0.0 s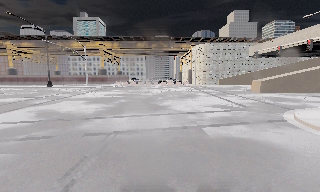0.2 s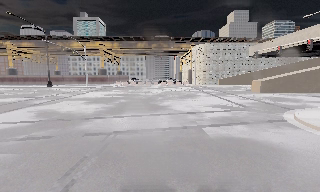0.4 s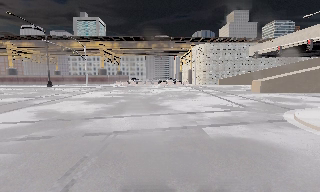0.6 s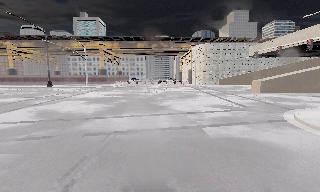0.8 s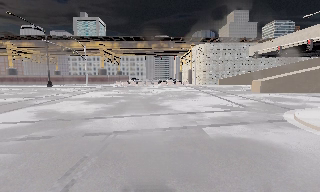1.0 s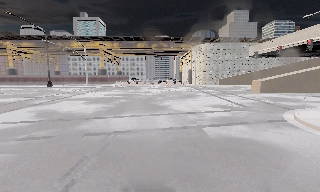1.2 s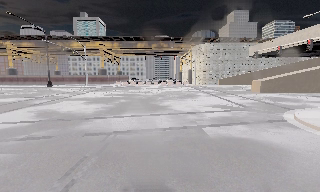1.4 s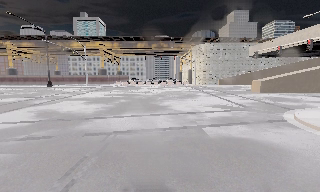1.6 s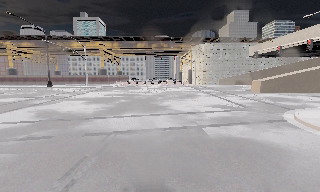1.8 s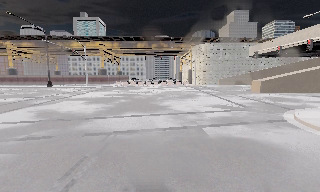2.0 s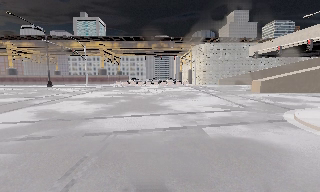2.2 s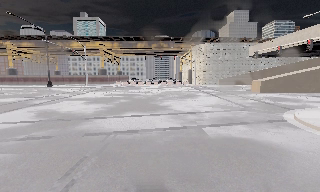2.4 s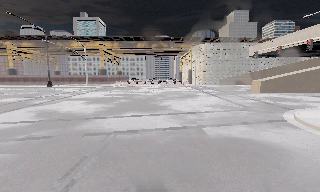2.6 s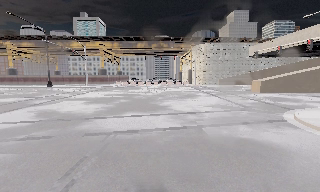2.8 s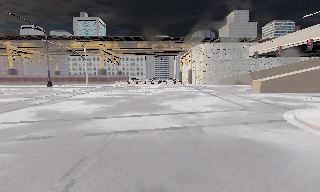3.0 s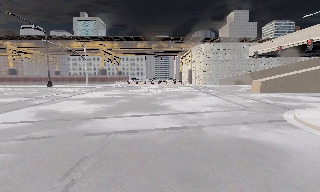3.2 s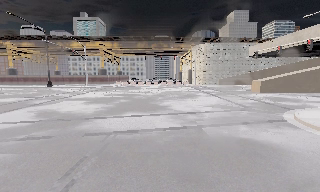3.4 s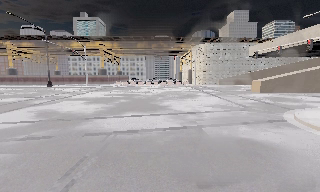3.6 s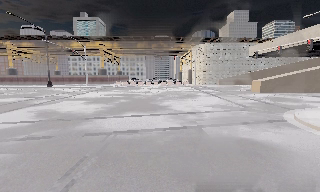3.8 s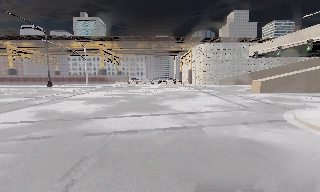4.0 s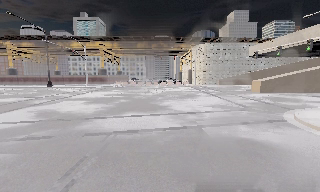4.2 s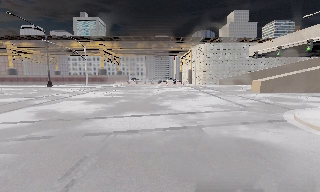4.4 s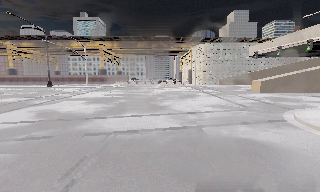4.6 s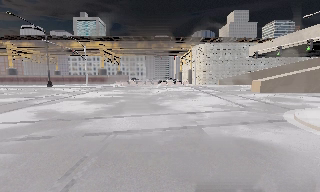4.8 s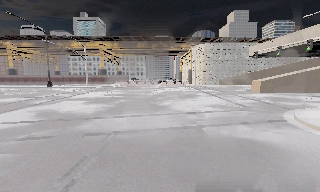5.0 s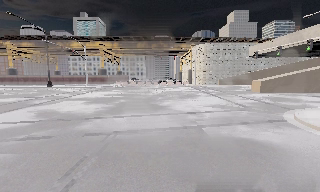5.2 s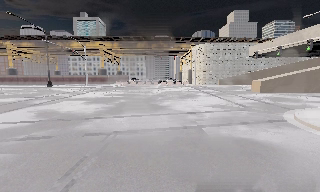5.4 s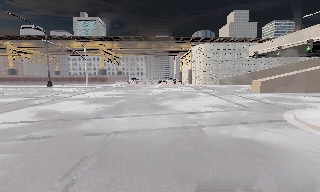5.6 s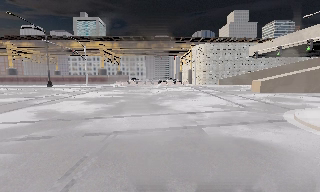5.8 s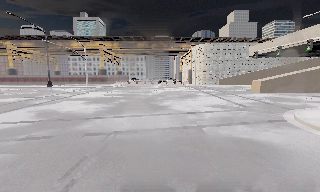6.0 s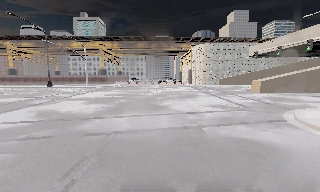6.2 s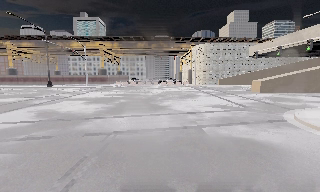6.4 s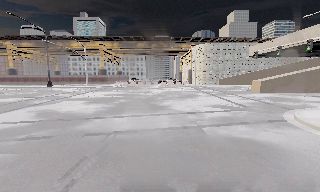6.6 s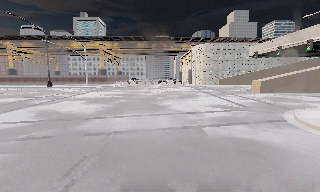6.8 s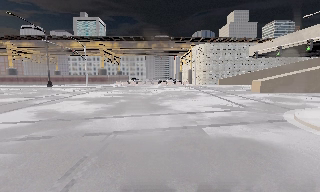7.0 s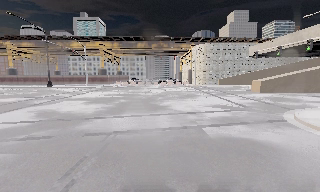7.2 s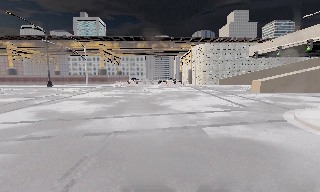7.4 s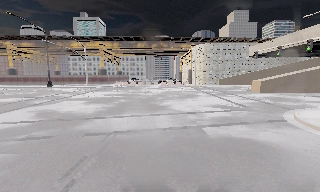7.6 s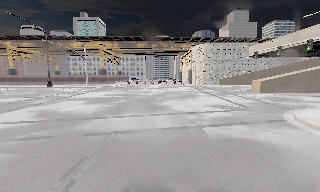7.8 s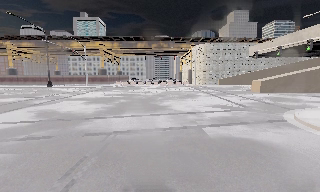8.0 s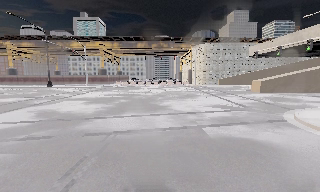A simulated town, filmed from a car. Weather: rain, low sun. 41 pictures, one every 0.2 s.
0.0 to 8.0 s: The camera keeps its place and its aim.
The film runs forward here.
